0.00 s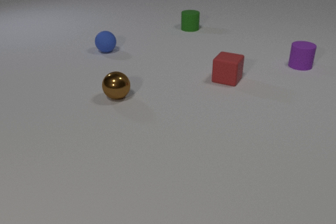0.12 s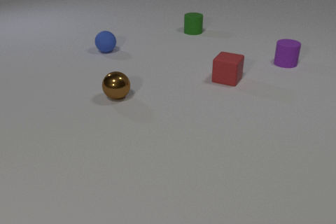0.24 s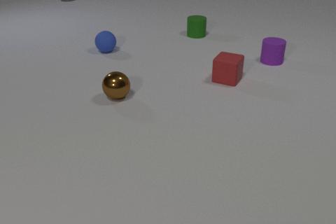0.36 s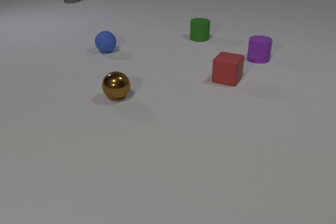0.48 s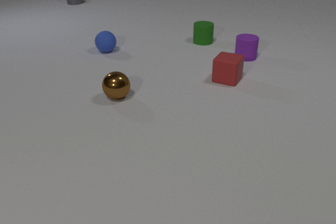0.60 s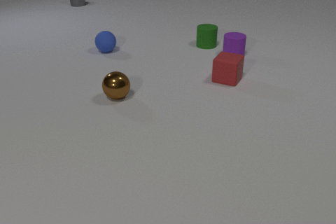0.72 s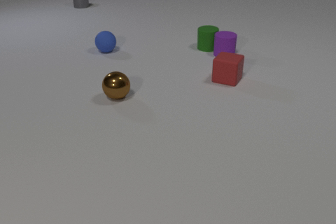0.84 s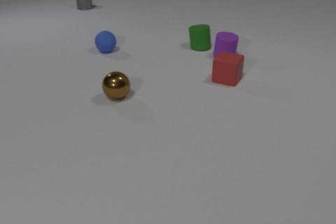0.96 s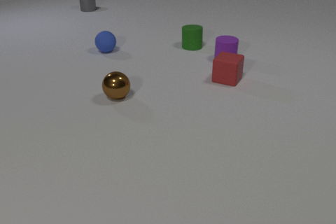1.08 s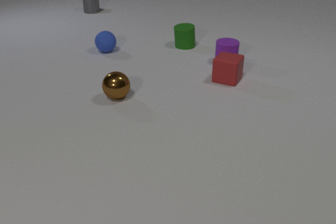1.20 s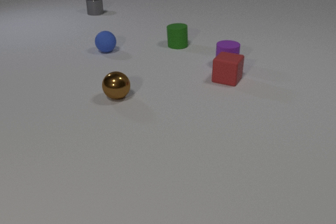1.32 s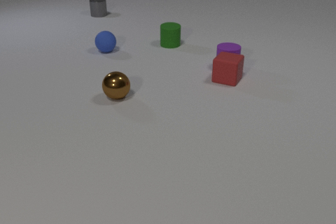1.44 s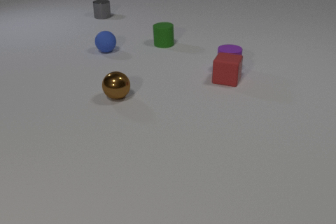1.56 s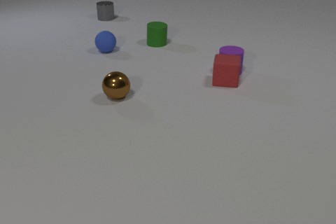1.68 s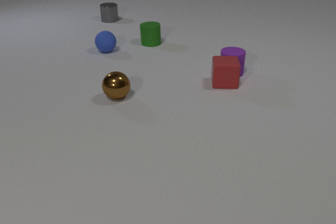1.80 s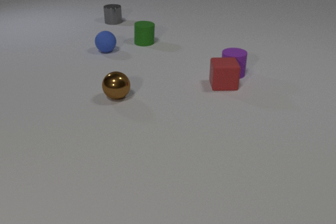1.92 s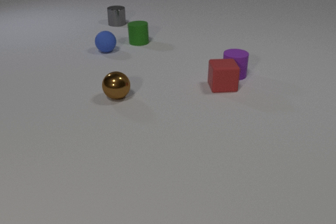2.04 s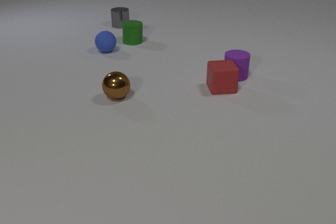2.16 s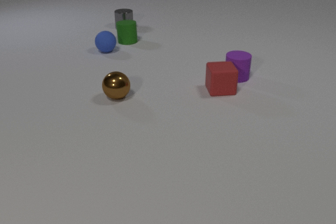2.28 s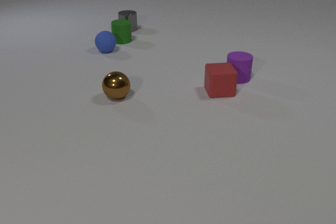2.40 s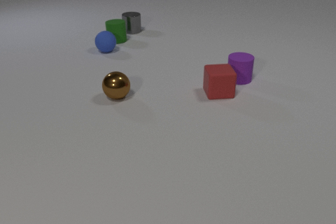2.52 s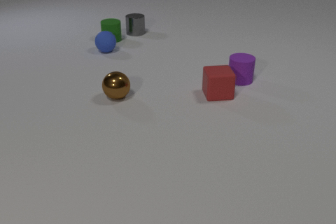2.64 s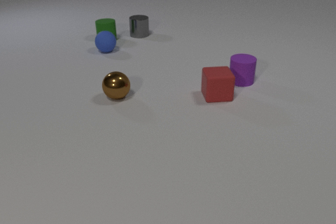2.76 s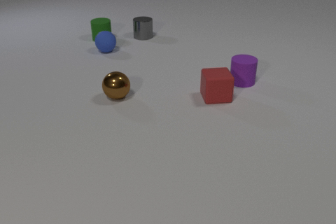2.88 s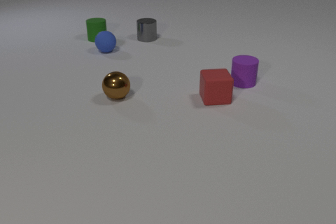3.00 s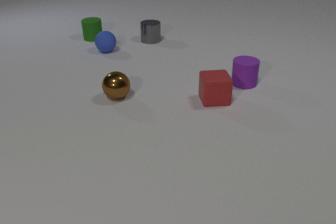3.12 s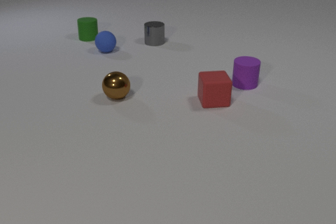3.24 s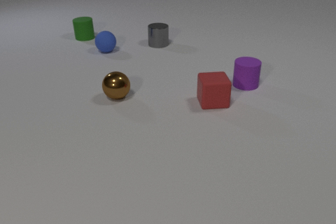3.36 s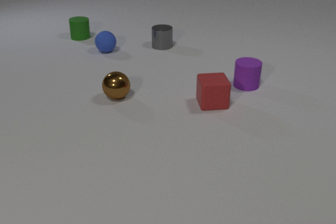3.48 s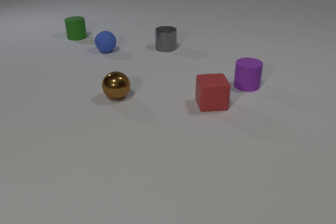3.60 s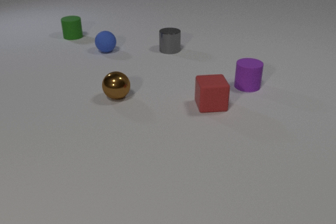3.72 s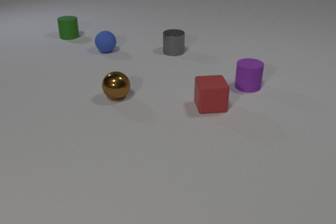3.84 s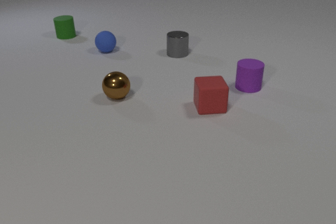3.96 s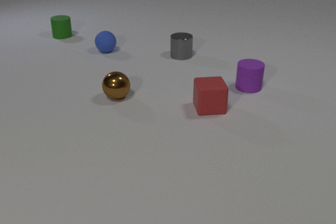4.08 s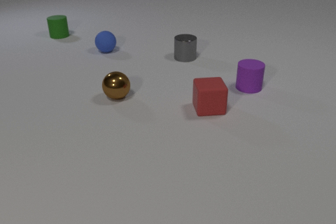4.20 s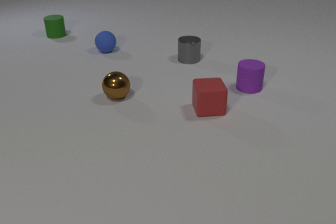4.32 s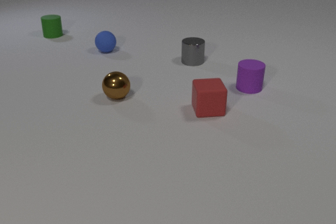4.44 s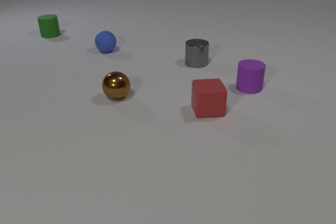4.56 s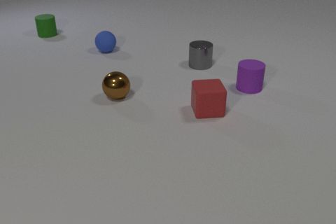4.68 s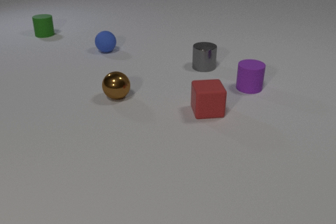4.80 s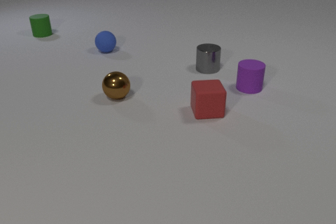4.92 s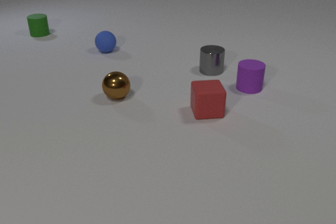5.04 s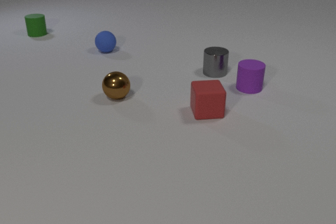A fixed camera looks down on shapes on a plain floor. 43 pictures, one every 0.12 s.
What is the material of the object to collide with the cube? rubber.
What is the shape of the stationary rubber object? sphere.
How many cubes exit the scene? 0.
0.00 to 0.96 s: The green rubber cylinder slides toward the camera. The purple rubber cylinder slides to the left. The gray metal cylinder comes in at the top edge, slides toward the camera and to the right. The green rubber cylinder and the purple rubber cylinder collide.
0.96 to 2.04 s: The green rubber cylinder slides to the left. The purple rubber cylinder slides toward the camera. The red rubber cube slides toward the camera, spins counterclockwise seen from above by about 30 degrees, its near face sliding to the right. The gray metal cylinder slides toward the camera and to the right. The purple rubber cylinder and the red rubber cube collide.
2.04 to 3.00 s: The green rubber cylinder slides to the left. The purple rubber cylinder slides toward the camera and to the right. The red rubber cube slides toward the camera. The gray metal cylinder slides toward the camera and to the right.
3.00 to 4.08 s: The green rubber cylinder slides to the left and away from the camera. The purple rubber cylinder slides toward the camera. The red rubber cube slides toward the camera. The gray metal cylinder slides toward the camera and to the right.
4.08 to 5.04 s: The green rubber cylinder slides to the left and away from the camera. The red rubber cube slides toward the camera. The gray metal cylinder slides toward the camera and to the right.
